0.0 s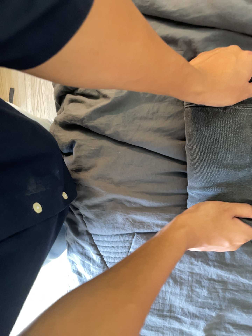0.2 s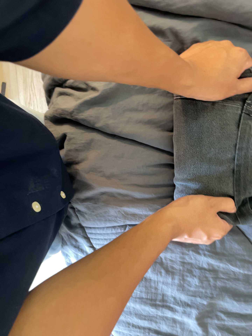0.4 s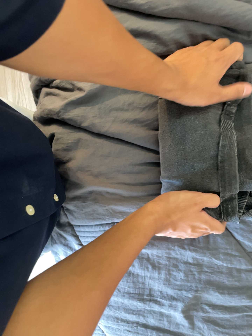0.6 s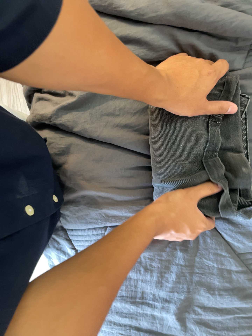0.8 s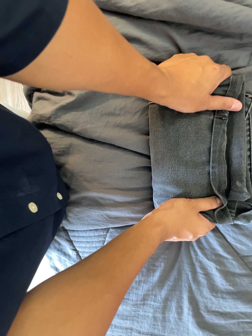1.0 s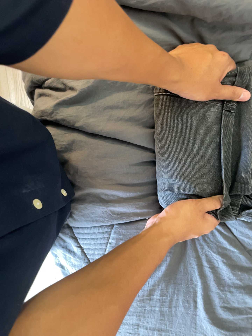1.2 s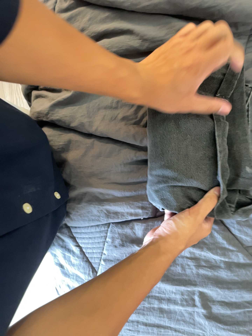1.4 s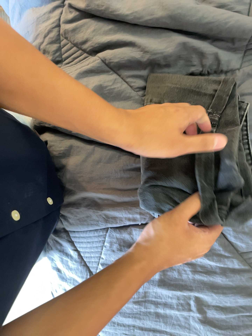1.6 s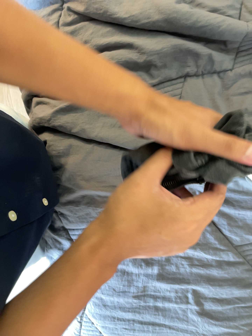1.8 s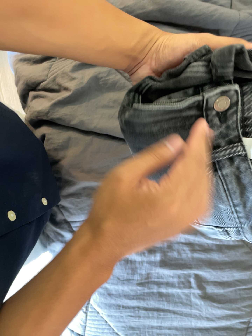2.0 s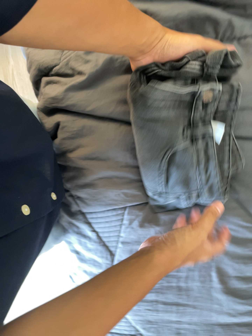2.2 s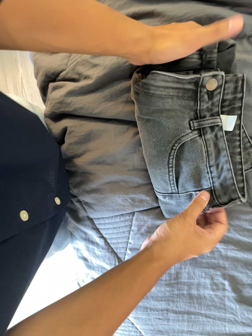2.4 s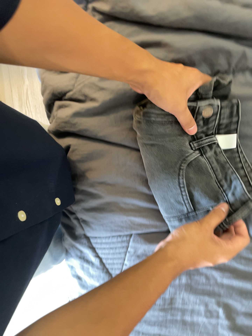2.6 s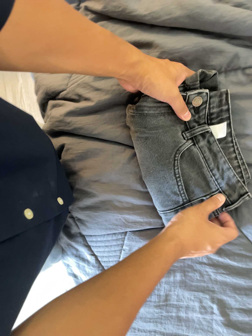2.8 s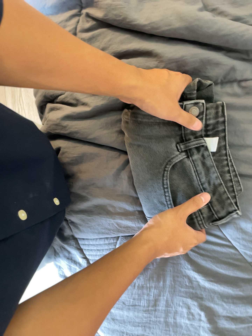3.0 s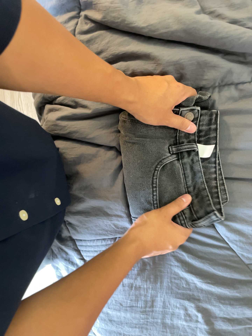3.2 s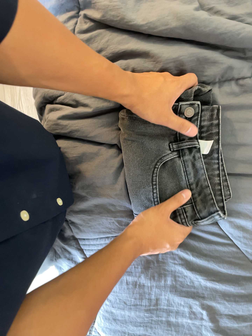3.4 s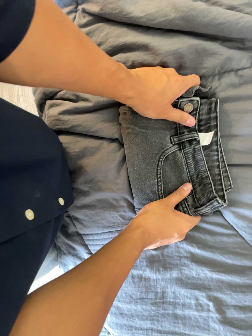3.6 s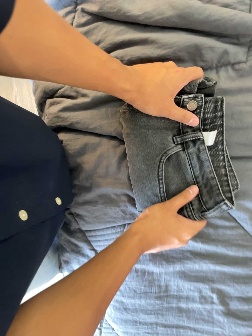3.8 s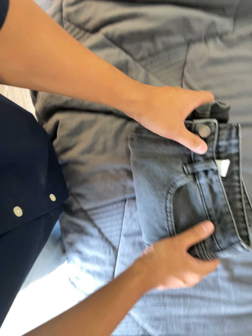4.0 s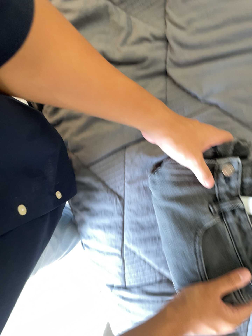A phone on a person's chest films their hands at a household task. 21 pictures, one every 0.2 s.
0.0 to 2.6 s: The camera shifts only a little, or ends up much as it began.
2.6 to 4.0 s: The camera travels toward the bottom of its view, about 18 cm, so close, fixed things drift upward. It rolls about its line of sight by about 15 degrees, and the scene rotates counterclockwise.
The film runs forward here.
